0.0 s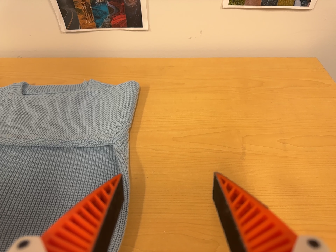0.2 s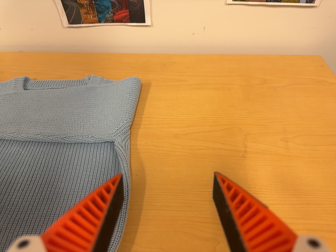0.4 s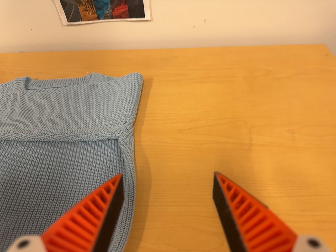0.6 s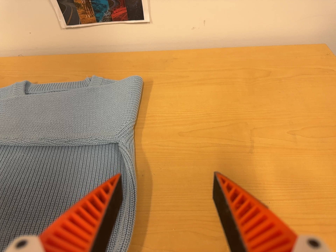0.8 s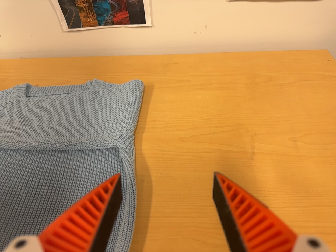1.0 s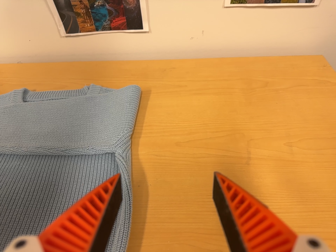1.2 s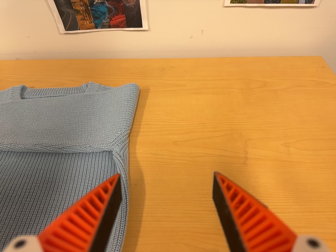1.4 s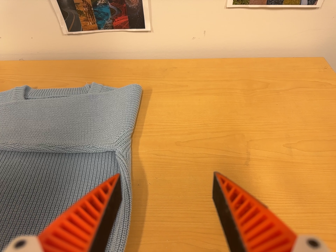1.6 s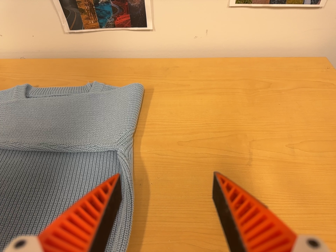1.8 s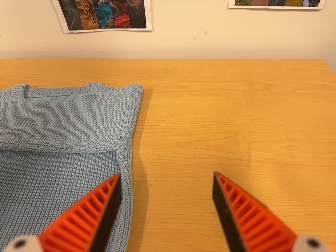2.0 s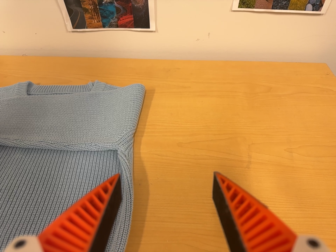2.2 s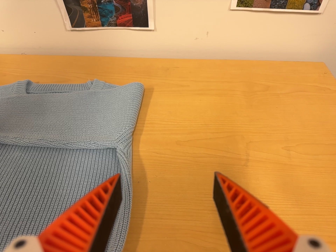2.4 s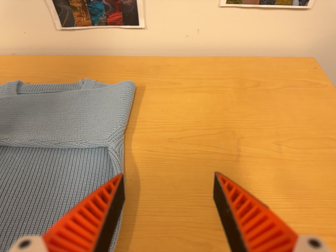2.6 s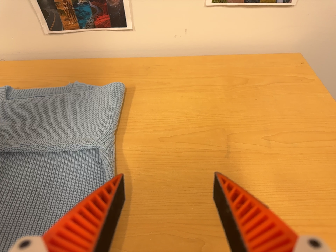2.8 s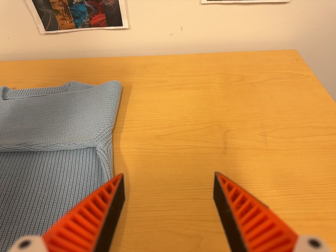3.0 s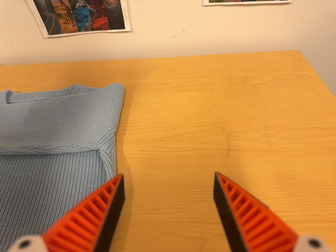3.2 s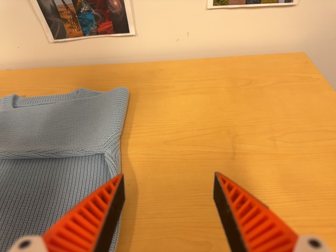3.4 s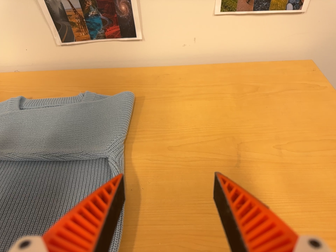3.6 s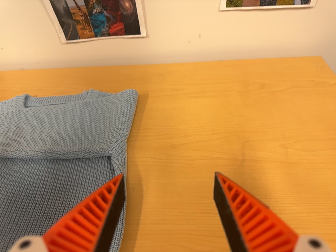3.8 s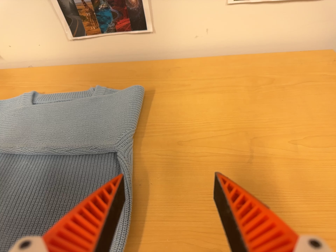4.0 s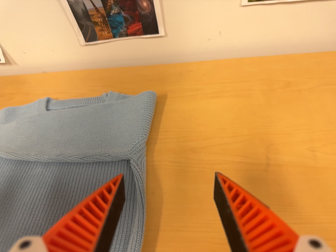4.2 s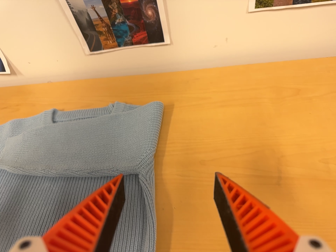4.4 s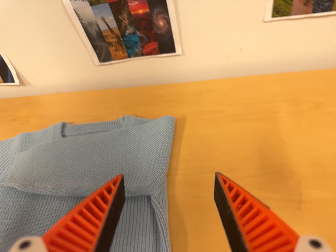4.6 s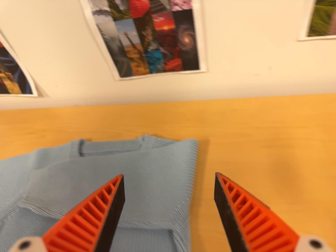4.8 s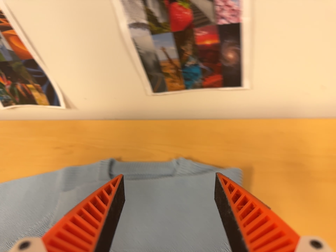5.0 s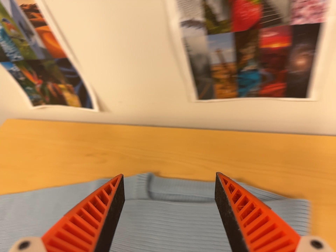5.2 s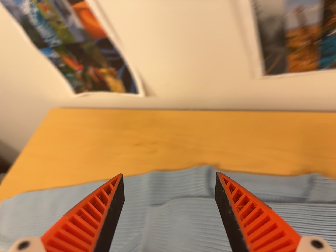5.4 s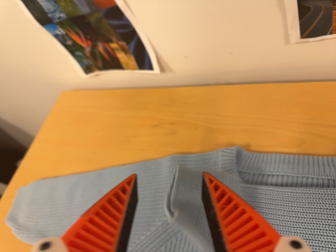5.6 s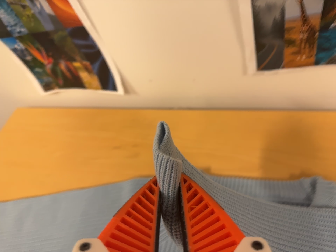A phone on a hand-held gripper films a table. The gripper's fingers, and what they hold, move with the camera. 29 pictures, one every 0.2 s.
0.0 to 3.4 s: The camera shifts only a little, or ends up much as it began.
3.4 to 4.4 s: The camera travels toward the top of its view and forward, about 8 cm, so close, fixed things drift downward.
4.4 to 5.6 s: The camera pans to its left by about 15 degrees. It travels forward, to its left and toward the top of its view, about 32 cm, so what stands in front looms larger.
The film runs backward here.
